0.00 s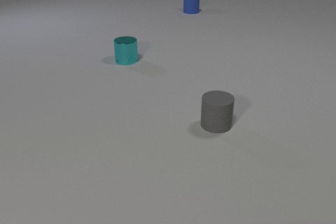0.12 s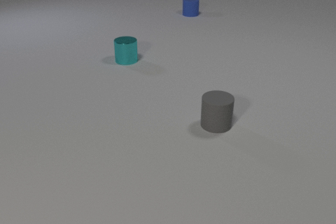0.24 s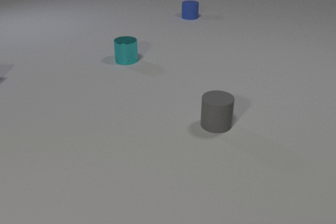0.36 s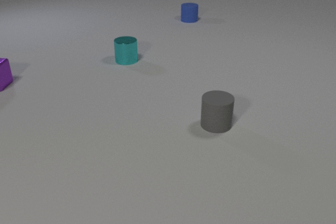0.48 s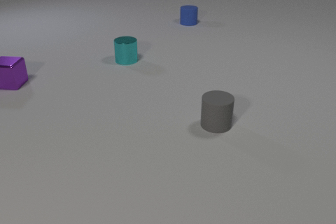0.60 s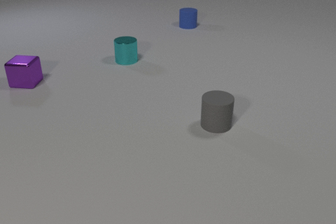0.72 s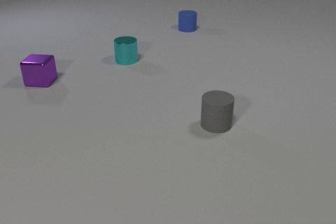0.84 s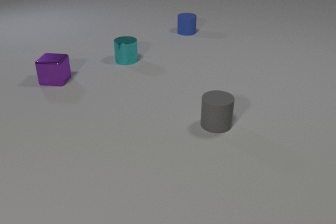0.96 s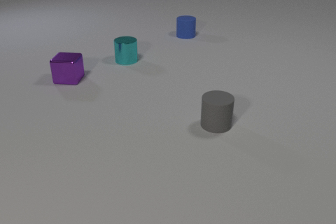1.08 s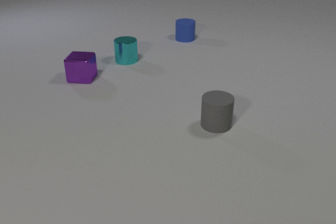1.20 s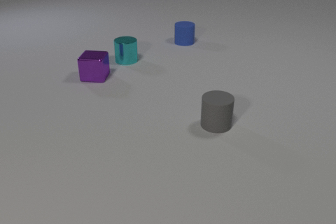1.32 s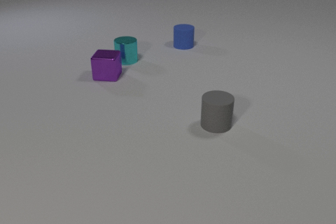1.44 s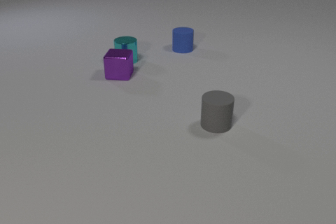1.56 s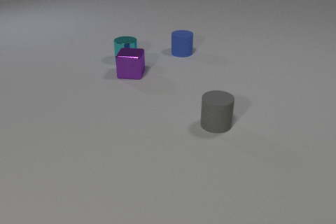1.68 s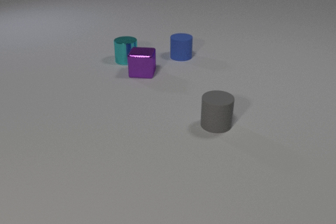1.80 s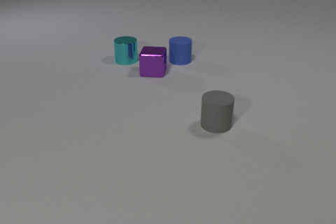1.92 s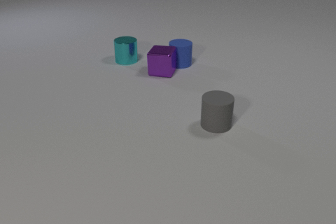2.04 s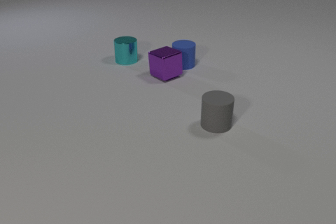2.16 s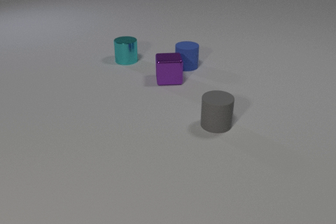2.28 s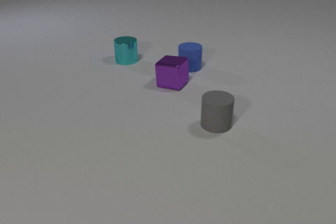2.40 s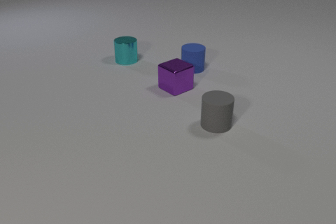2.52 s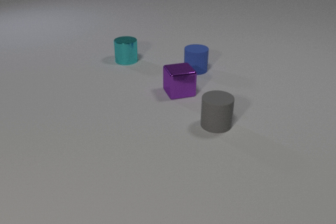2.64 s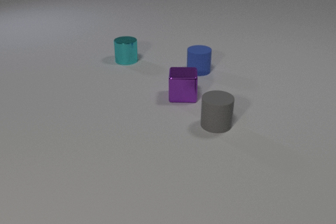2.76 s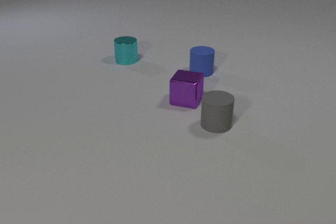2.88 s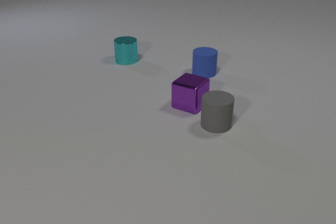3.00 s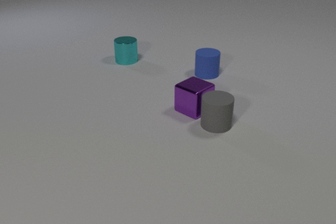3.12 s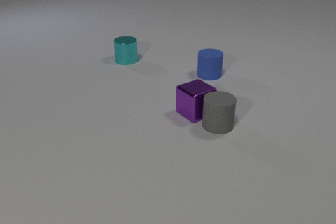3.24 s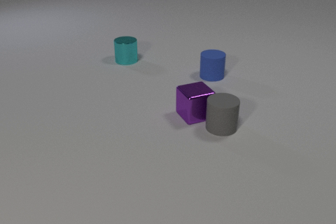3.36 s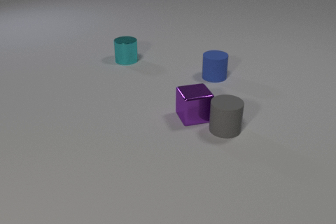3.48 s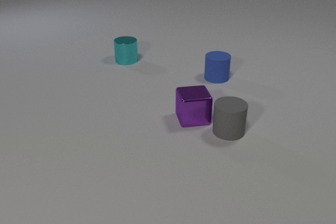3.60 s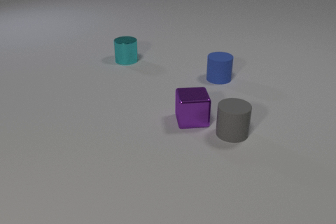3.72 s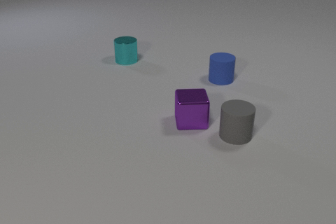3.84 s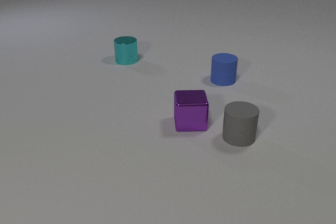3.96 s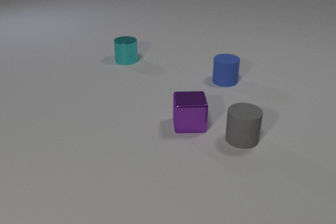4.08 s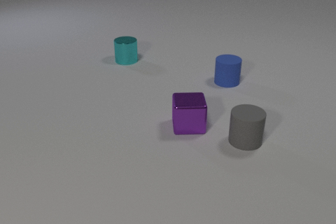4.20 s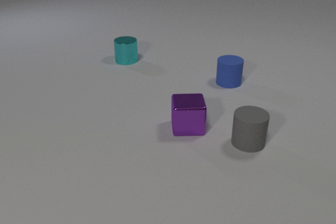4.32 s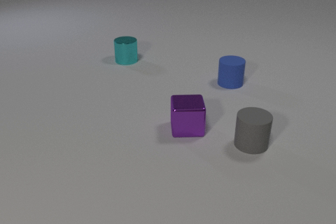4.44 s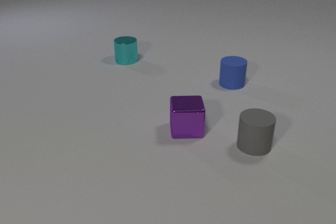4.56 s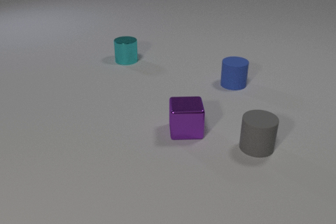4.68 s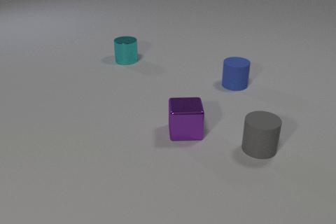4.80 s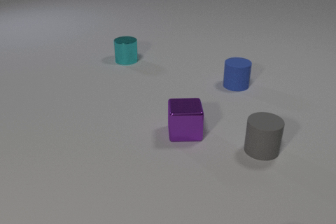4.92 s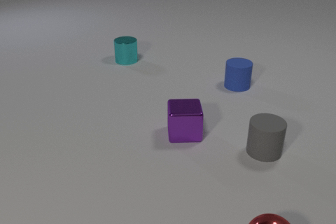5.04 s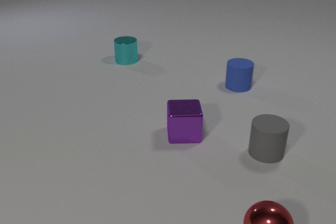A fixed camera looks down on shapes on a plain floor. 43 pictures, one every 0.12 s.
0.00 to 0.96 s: The purple metal cube comes in at the left edge, slides to the right. The blue rubber cylinder slides toward the camera.
0.96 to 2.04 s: The purple metal cube slides to the right. The blue rubber cylinder slides toward the camera. The purple metal cube and the blue rubber cylinder collide.
2.04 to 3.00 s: The purple metal cube slides toward the camera. The blue rubber cylinder slides to the right and toward the camera.
3.00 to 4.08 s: The purple metal cube slides toward the camera. The blue rubber cylinder slides to the right and toward the camera. The gray rubber cylinder slides to the right and toward the camera. The purple metal cube and the gray rubber cylinder collide.
4.08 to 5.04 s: The purple metal cube slides toward the camera. The blue rubber cylinder slides to the right and toward the camera. The gray rubber cylinder slides to the right and toward the camera. The red metal sphere comes in at the bottom edge, rolls away from the camera.
Are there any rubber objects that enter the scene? no.
What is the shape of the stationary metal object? cylinder.
What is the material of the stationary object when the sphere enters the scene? metal.
